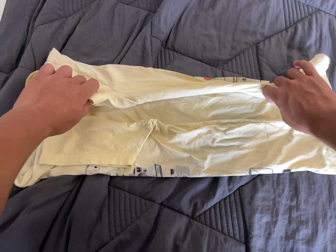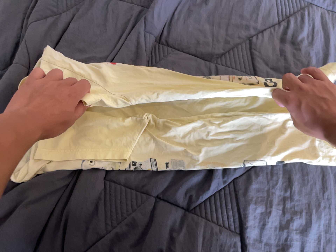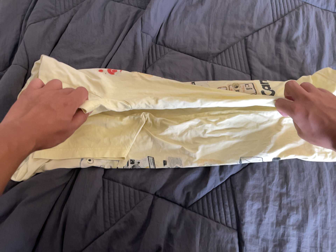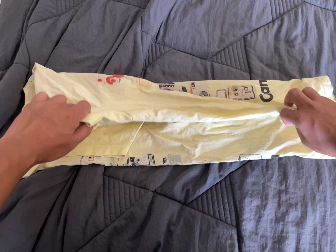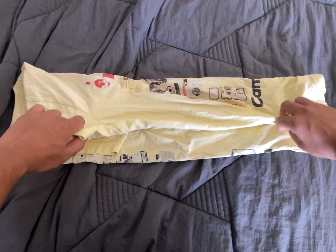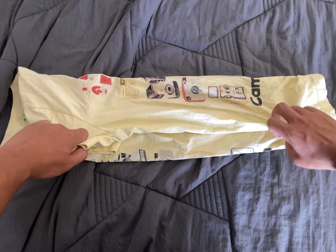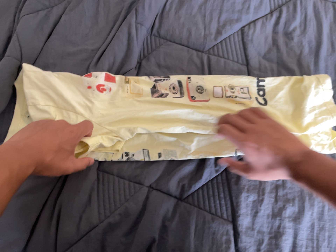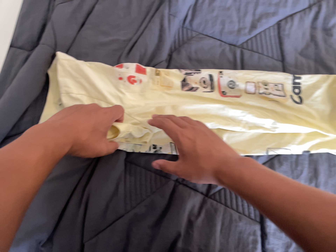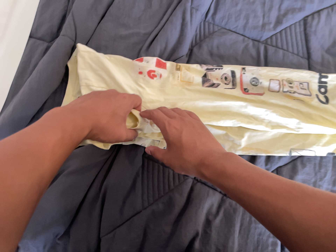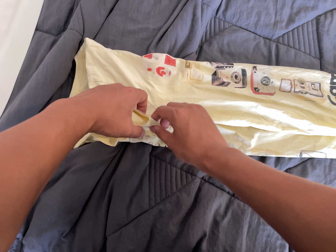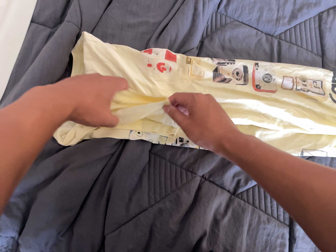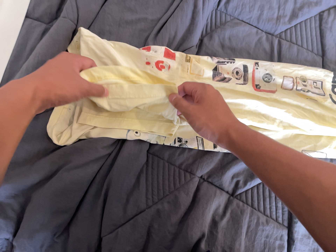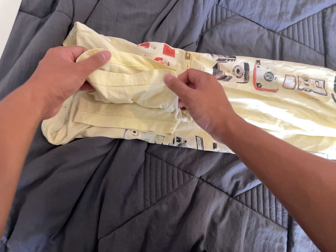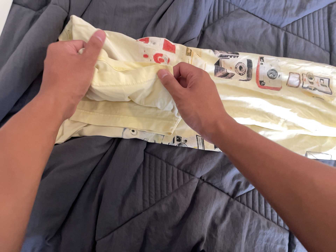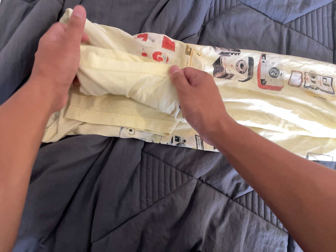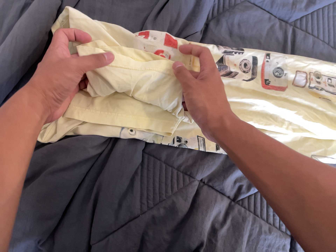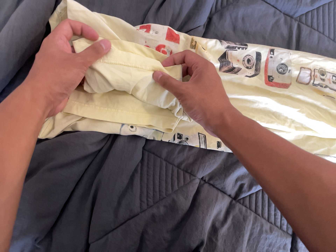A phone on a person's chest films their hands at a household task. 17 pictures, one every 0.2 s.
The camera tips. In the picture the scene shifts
upward.
0.0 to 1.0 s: The camera shifts only a little, or ends up much as it began.
1.0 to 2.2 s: The camera travels to its left, about 10 cm, so close, fixed things drift to the right.
2.2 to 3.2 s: The camera travels forward, about 7 cm, so what stands in front looms larger.
The film runs forward here.
